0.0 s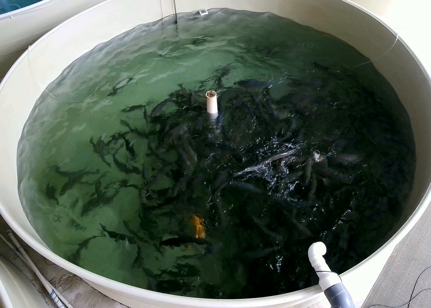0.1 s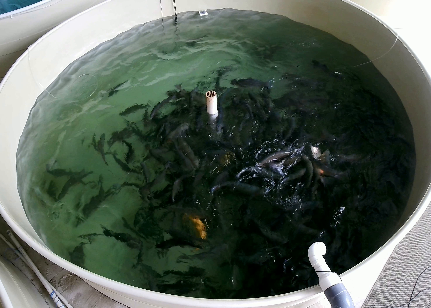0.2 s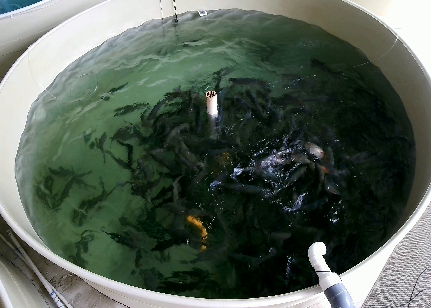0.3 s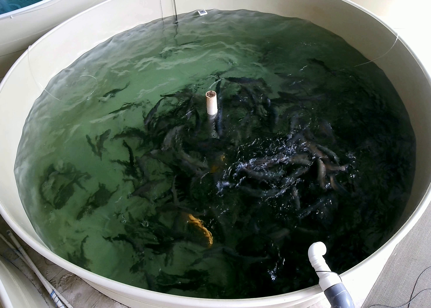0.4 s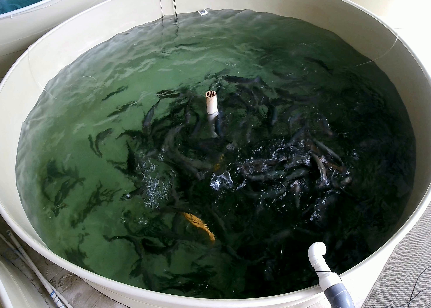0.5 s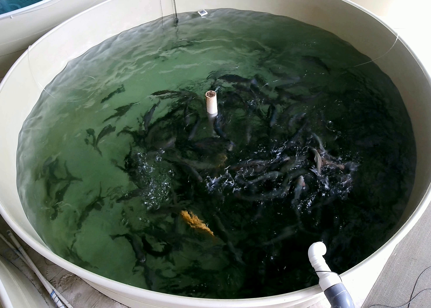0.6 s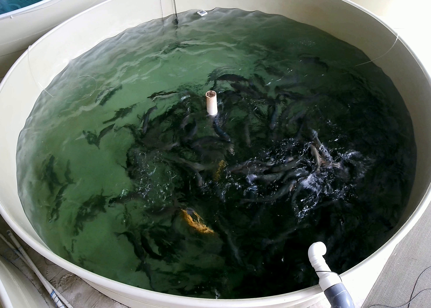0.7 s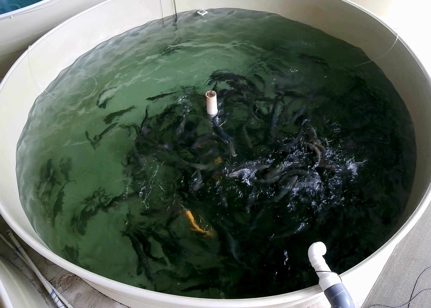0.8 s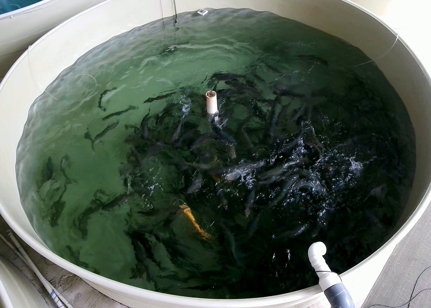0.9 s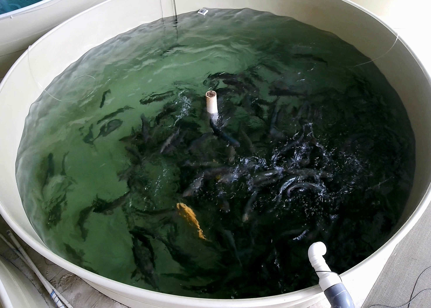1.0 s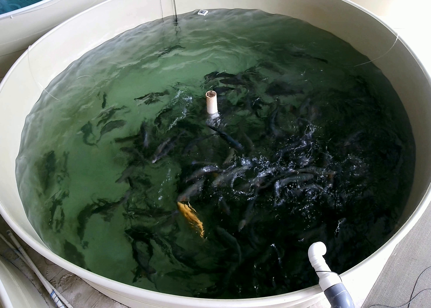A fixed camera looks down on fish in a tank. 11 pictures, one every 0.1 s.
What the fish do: Weak feeding.
